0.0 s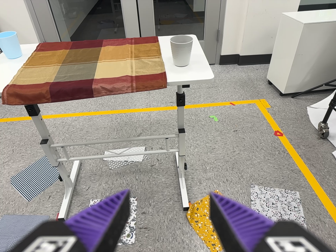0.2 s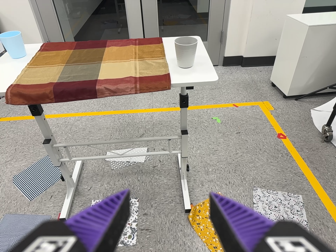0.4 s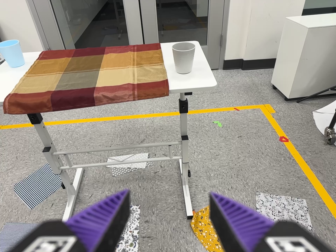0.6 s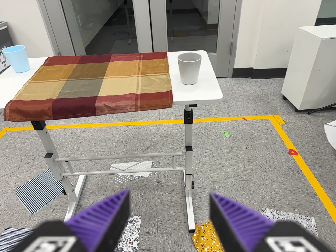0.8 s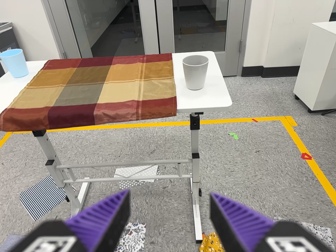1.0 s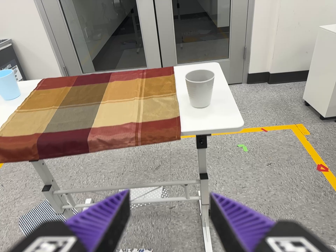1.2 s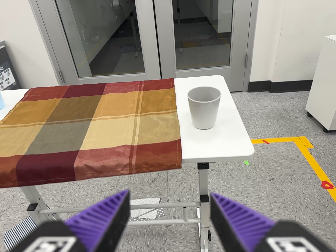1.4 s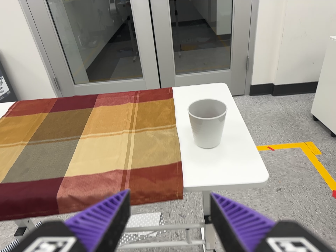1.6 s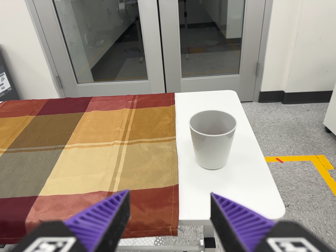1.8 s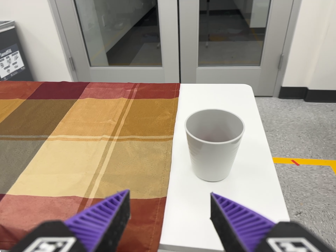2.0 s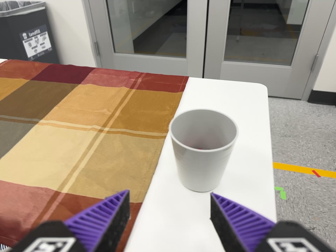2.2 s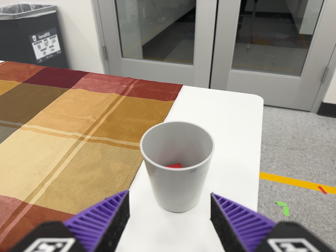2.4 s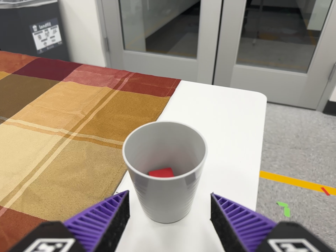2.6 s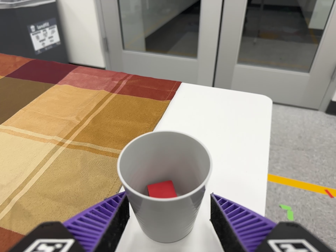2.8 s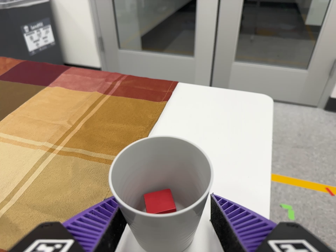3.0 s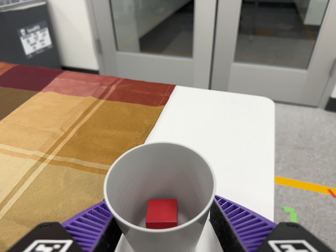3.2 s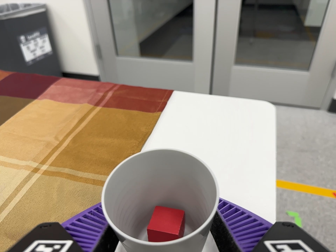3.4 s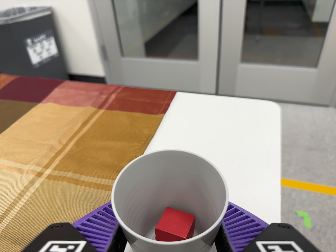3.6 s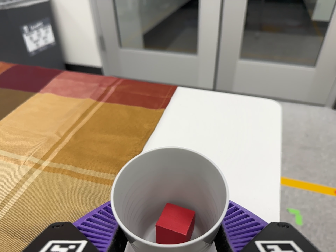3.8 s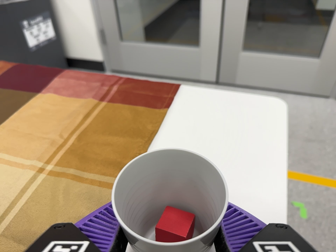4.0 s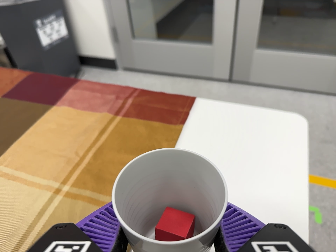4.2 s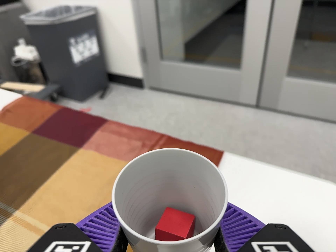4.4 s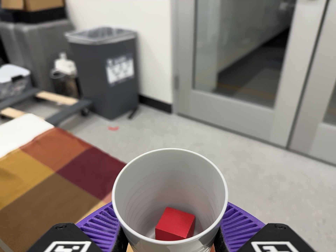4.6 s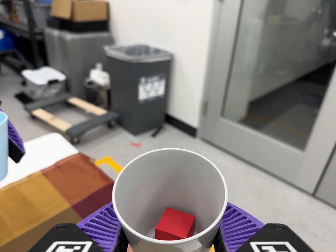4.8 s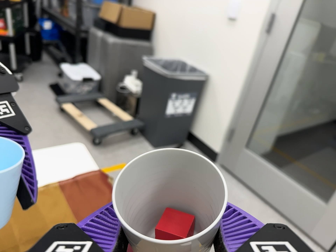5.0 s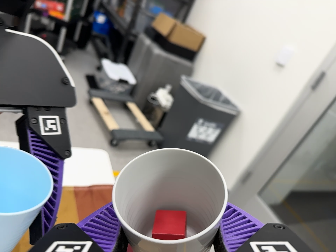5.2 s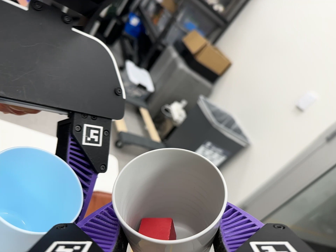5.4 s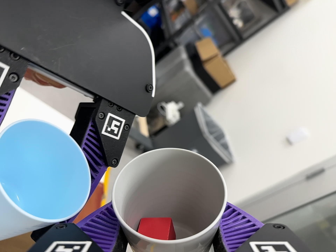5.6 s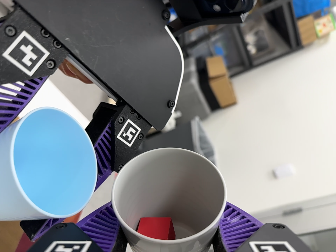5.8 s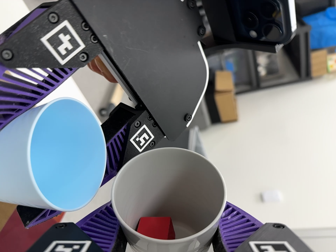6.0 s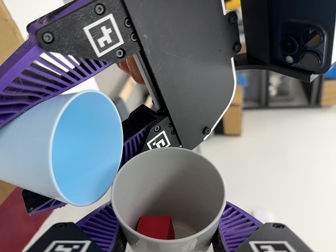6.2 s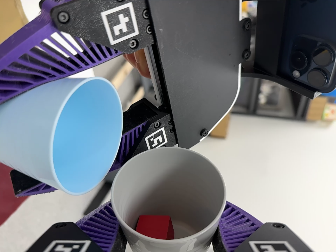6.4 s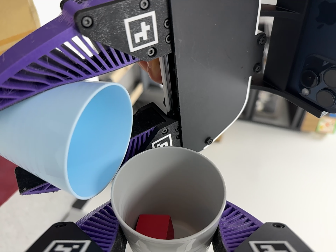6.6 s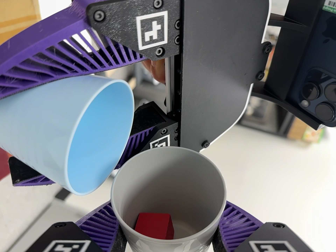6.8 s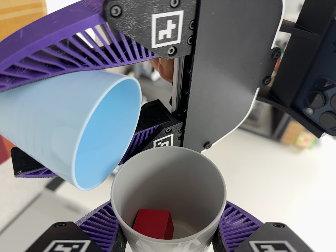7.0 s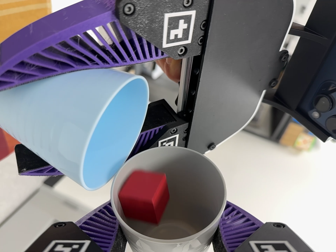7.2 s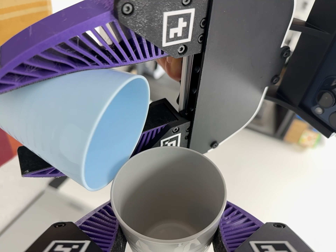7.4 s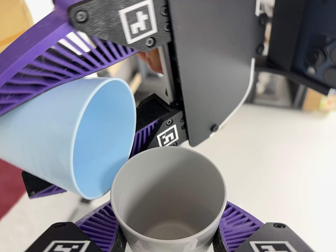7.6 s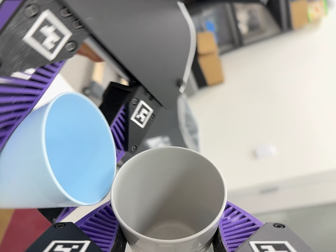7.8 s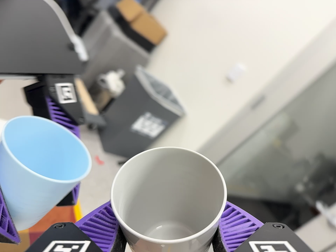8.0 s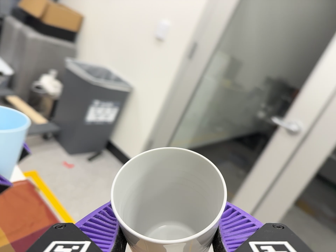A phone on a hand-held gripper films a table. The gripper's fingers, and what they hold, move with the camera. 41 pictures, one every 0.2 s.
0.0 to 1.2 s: The camera travels forward and toward the top of its view, about 30 cm, so what stands in front looms larger.
1.2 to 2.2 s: The camera pans to its left by about 15 degrees. It travels forward and to its right, about 34 cm, so what stands in front looms larger. It rolls about its line of sight by about 15 degrees, and the scene rotates clockwise.
2.2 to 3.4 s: The camera travels forward, about 10 cm, so what stands in front looms larger.
3.4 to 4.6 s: The scene slides to the right, as the camera pans about 20 degrees to its left. It travels toward the top of its view, about 26 cm, so close, fixed things drift downward. It rolls about its line of sight by about 20 degrees, and the scene rotates clockwise.
4.6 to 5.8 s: The camera travels to its left and toward the top of its view, about 22 cm, so close, fixed things drift to the right. Its aim tips toward the top of its view by about 10 degrees, and the scene shifts downward. It rolls about its line of sight by about 80 degrees, and the scene rotates clockwise.
5.8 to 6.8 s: The camera travels to its left, about 6 cm. It rolls about its line of sight by about 30 degrees, and the scene rotates clockwise.
6.8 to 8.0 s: The camera travels to its right, about 18 cm, so close, fixed things drift to the left. Its aim tips toward the bottom of its view by about 15 degrees, and the scene shifts upward. It rolls about its line of sight by about 95 degrees, and the scene rotates counterclockwise.
The film runs forward here.
